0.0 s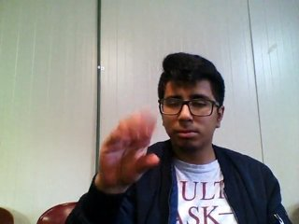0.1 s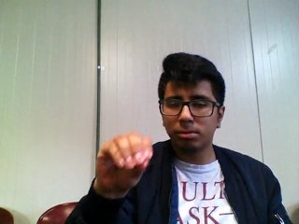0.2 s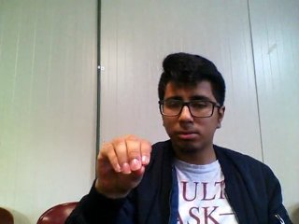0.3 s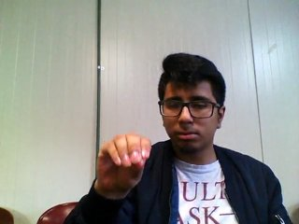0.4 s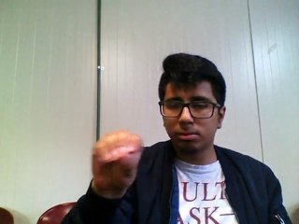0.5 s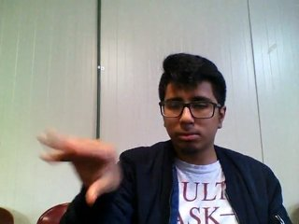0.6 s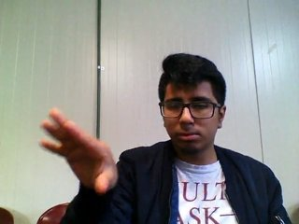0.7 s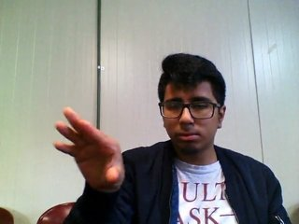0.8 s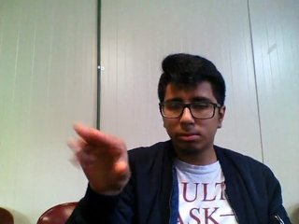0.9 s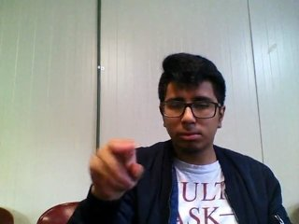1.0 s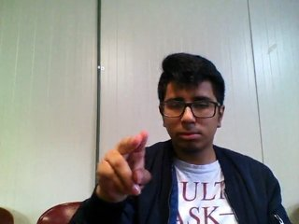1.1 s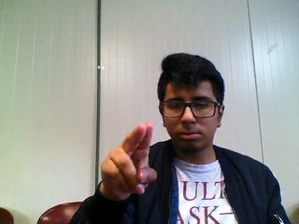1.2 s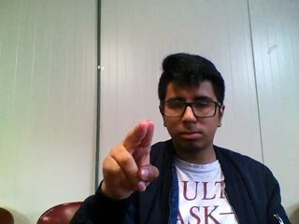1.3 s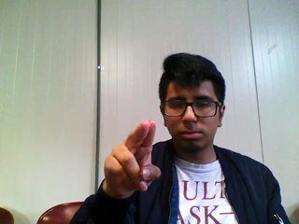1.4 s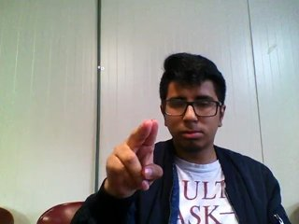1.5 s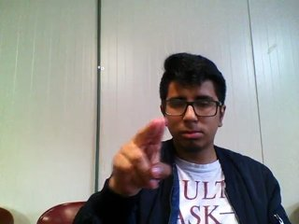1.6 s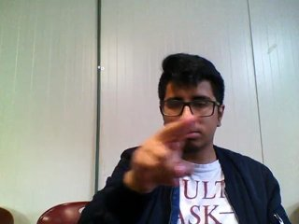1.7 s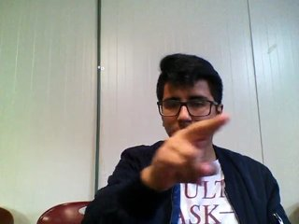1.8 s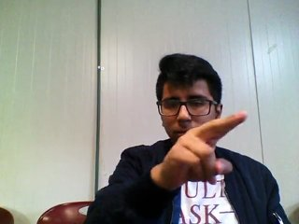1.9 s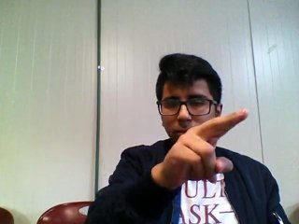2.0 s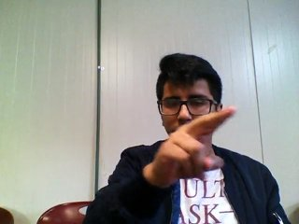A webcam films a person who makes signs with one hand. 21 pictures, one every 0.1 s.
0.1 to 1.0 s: On the screen the hand sweeps to the left. The name of the sign: Throw right.
1.1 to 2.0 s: Pointing with two fingers.
